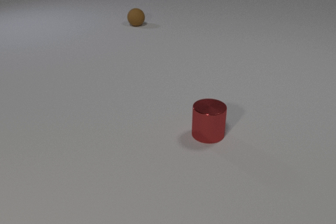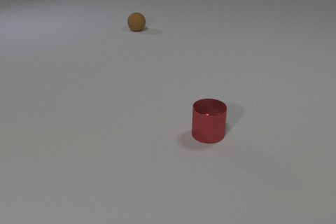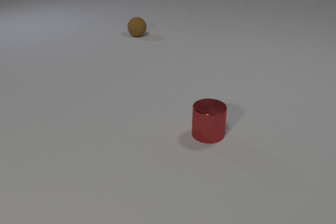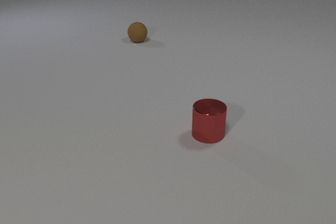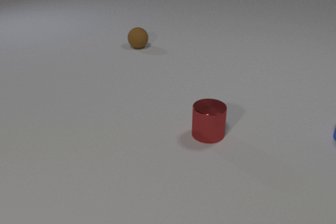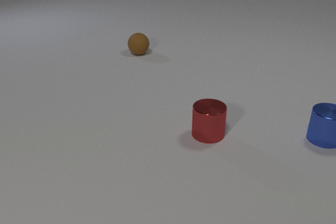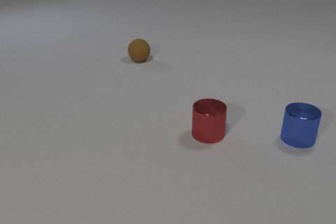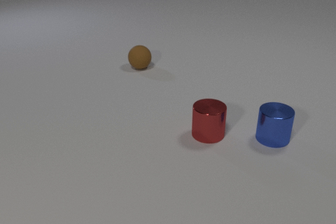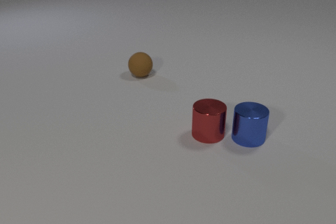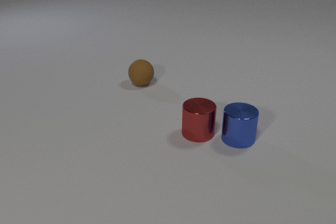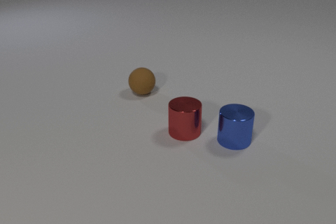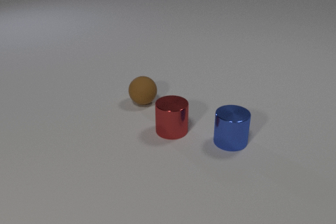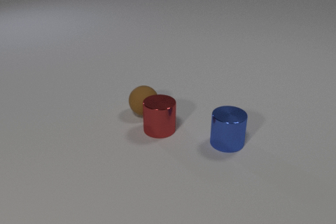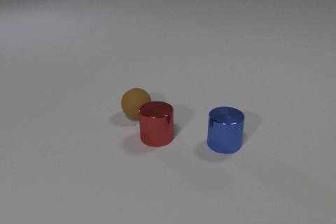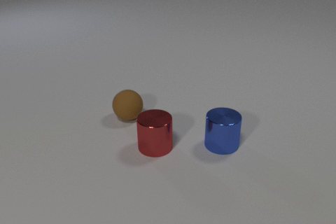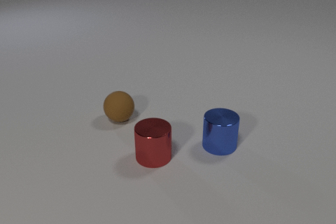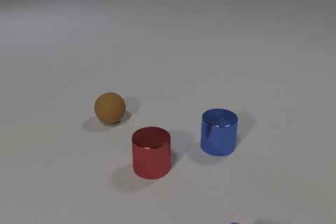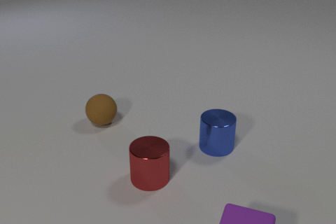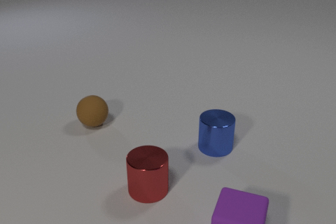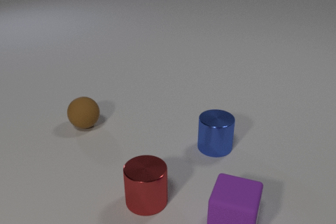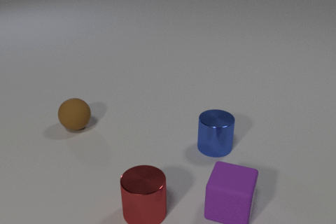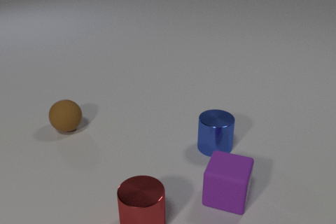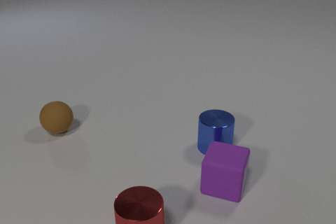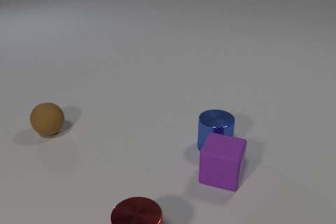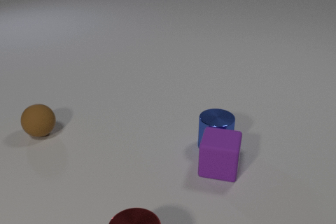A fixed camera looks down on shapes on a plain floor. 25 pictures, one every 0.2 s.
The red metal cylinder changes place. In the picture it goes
toward the camera.
The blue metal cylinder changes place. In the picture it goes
to the left.
0.0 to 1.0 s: The blue metal cylinder comes in at the right edge, slides to the left and toward the camera. The brown rubber sphere rolls toward the camera.
1.0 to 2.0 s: The blue metal cylinder slides to the left. The red metal cylinder slides to the left. The brown rubber sphere rolls toward the camera. The blue metal cylinder and the red metal cylinder collide.
2.0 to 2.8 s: The blue metal cylinder slides to the left and toward the camera. The red metal cylinder slides to the left and toward the camera. The brown rubber sphere rolls toward the camera. The red metal cylinder and the brown rubber sphere collide.
2.8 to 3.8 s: The blue metal cylinder moves, and ends about where it began. The red metal cylinder slides toward the camera. The purple rubber cube comes in at the bottom edge, slides away from the camera. The brown rubber sphere rolls to the left.
3.8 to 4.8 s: The red metal cylinder slides toward the camera. The purple rubber cube slides away from the camera. The brown rubber sphere rolls to the left. The blue metal cylinder and the purple rubber cube collide.
How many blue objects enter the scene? 1.
How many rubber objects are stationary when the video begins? 0.
Are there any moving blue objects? yes.
